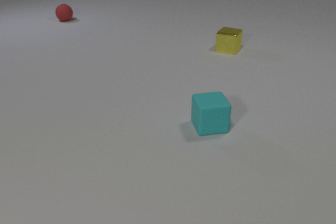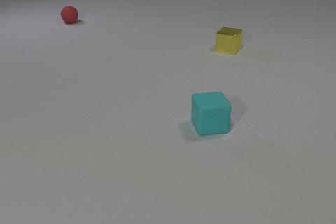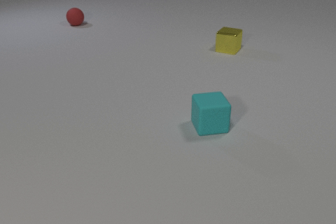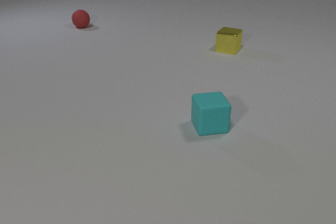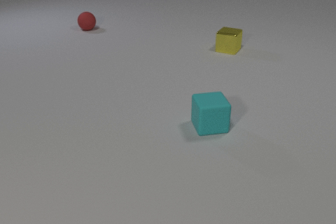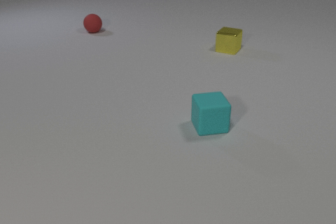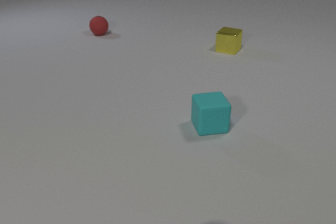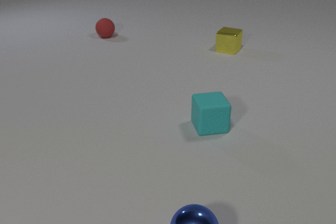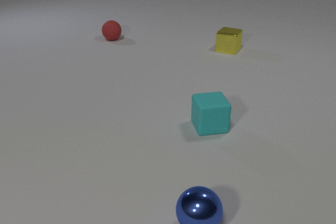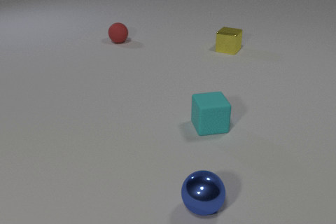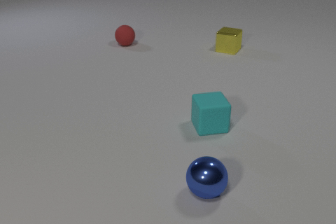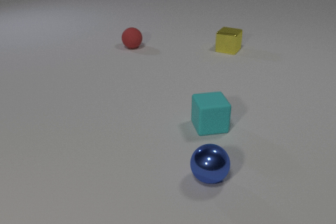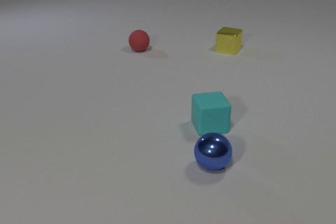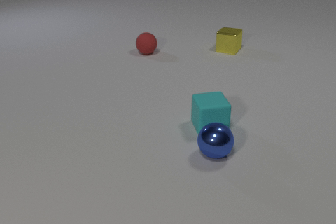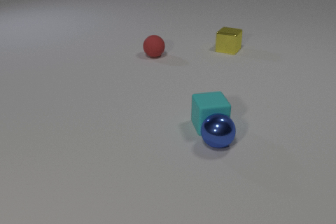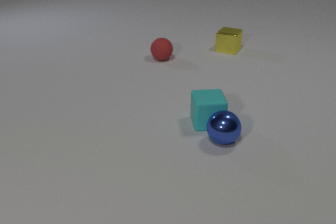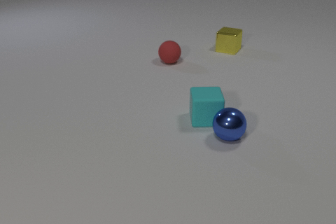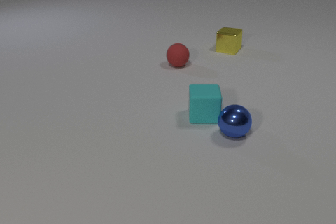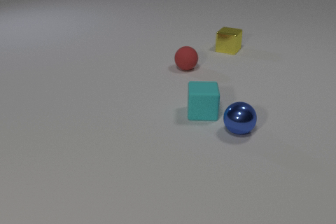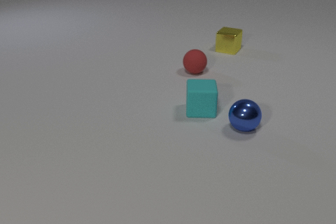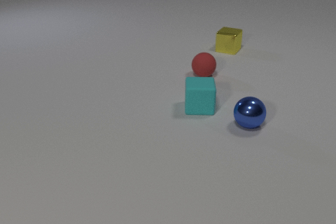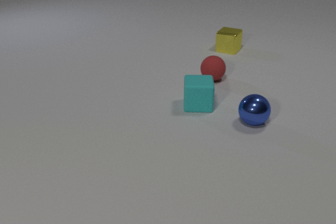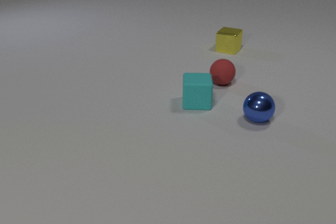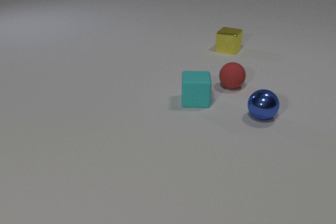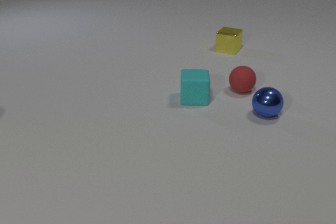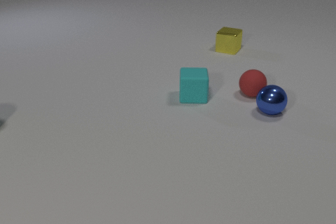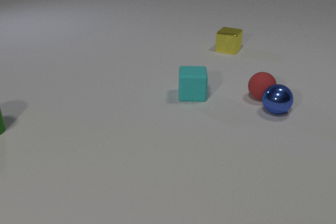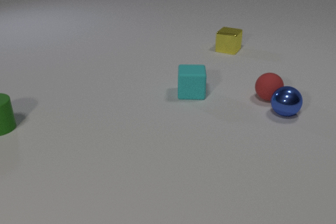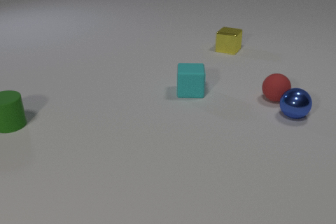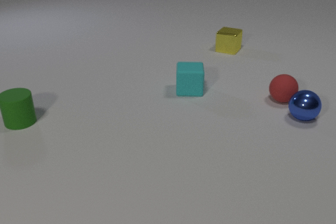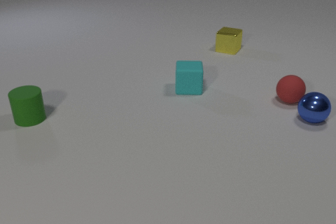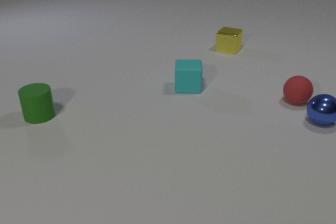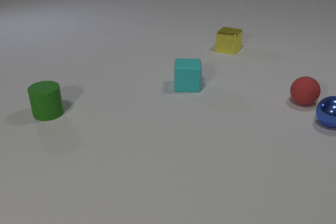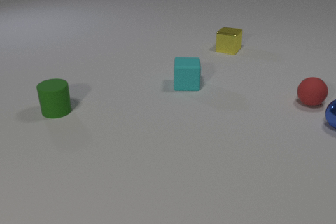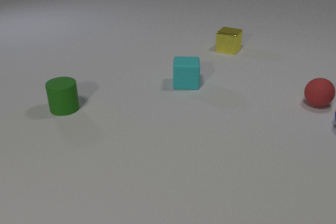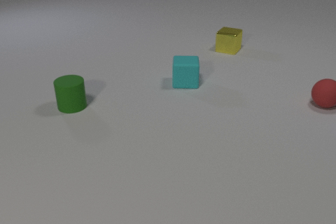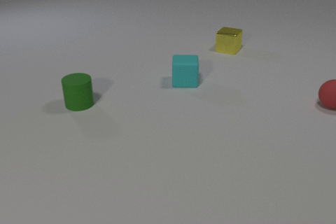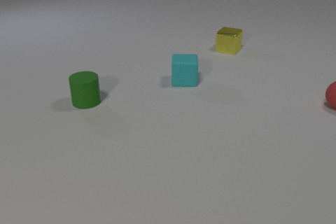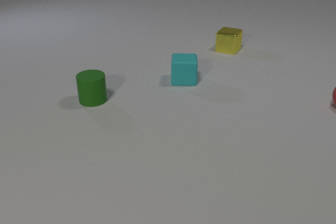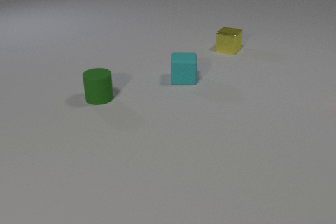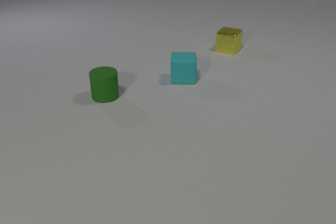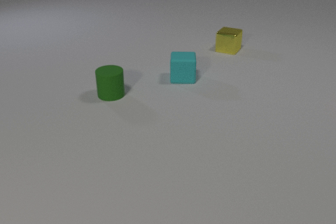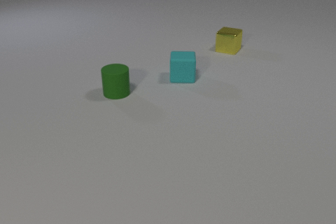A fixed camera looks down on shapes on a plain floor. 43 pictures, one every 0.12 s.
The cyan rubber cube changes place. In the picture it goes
away from the camera.
The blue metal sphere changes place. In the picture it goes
away from the camera.
0.00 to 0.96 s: The blue metal sphere comes in at the bottom edge, rolls away from the camera. The red rubber sphere rolls toward the camera and to the right.
0.96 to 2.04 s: The blue metal sphere rolls away from the camera. The cyan rubber cube slides away from the camera. The red rubber sphere rolls toward the camera and to the right. The blue metal sphere and the cyan rubber cube collide.
2.04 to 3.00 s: The blue metal sphere rolls away from the camera and to the right. The cyan rubber cube slides away from the camera. The red rubber sphere rolls to the right and toward the camera.
3.00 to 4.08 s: The blue metal sphere rolls to the right. The cyan rubber cube slides away from the camera. The green rubber cylinder comes in at the left edge, slides to the right. The red rubber sphere rolls to the right. The blue metal sphere and the red rubber sphere collide.
4.08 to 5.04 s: The cyan rubber cube slides away from the camera. The green rubber cylinder slides to the right and away from the camera. The red rubber sphere rolls to the right, leaves at the right edge.
How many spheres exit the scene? 2.
Are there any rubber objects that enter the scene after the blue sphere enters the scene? yes.
What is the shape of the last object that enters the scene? cylinder.
